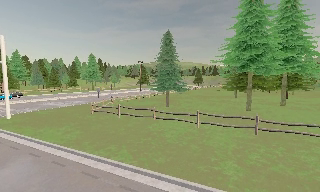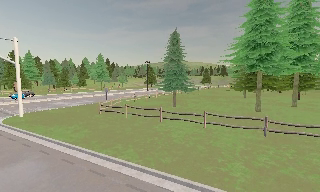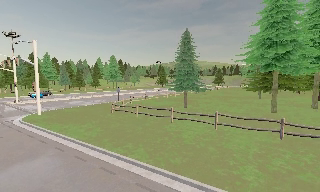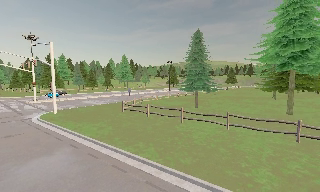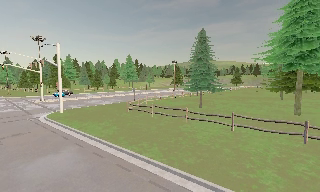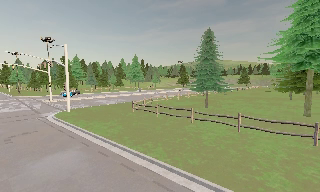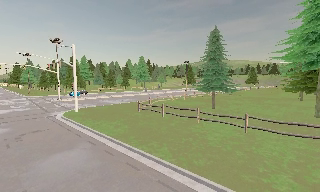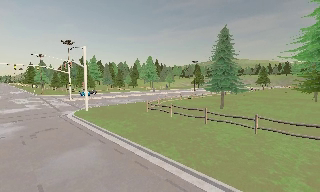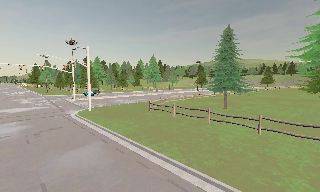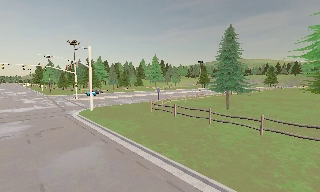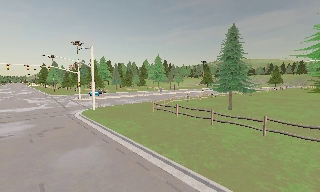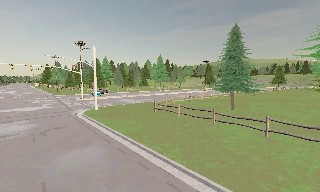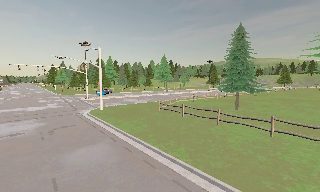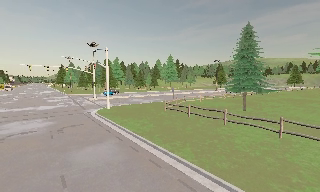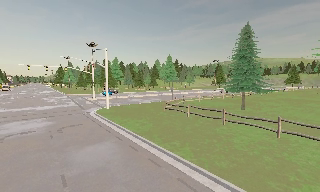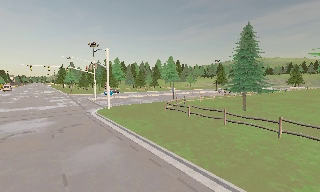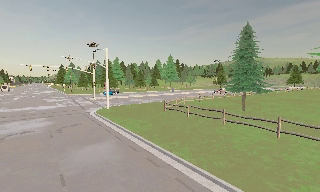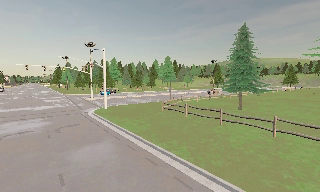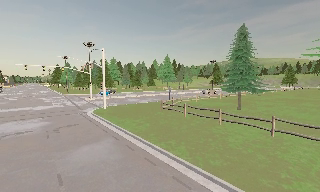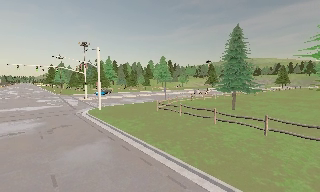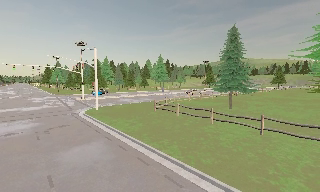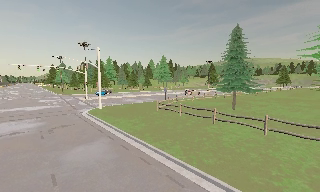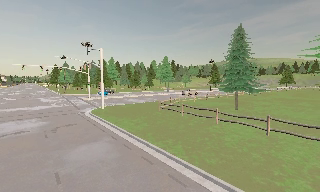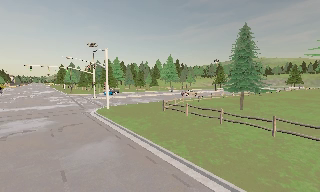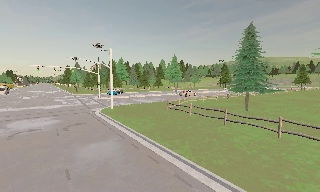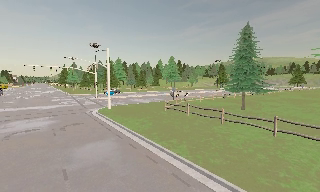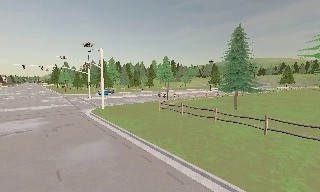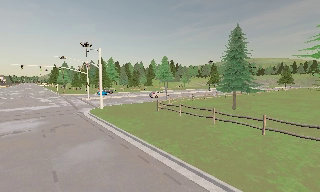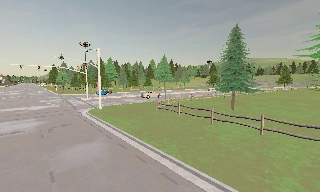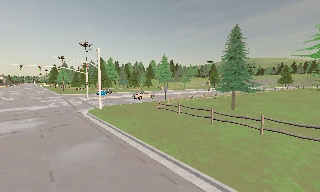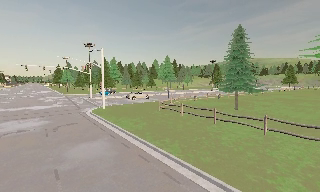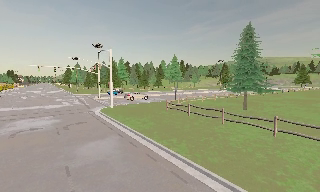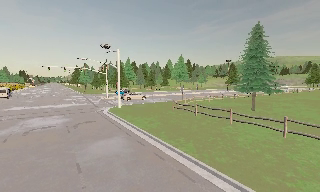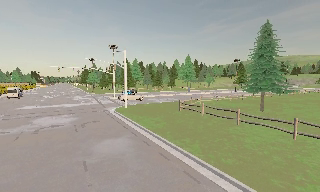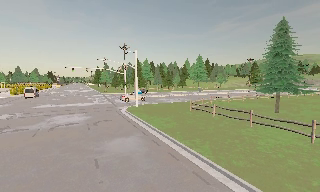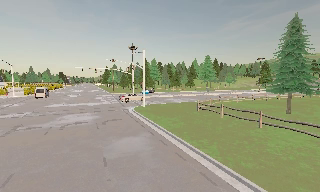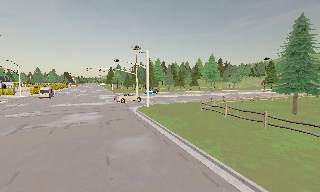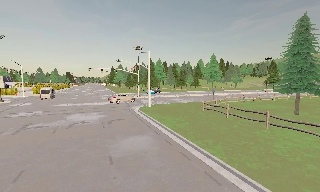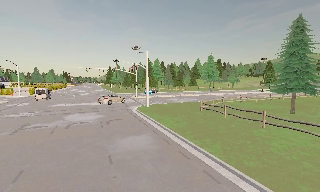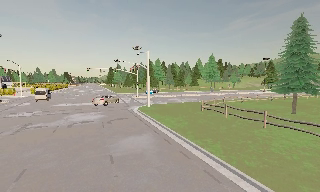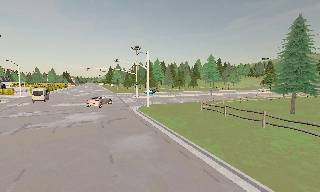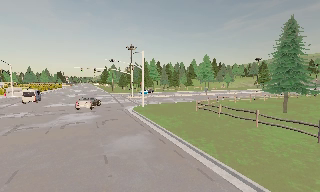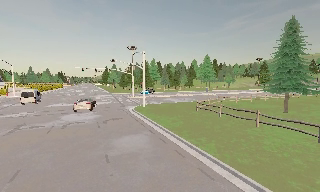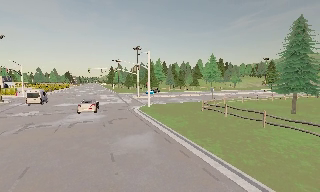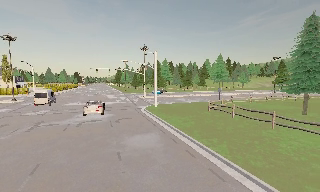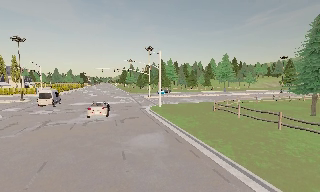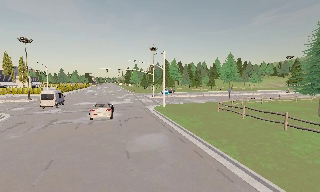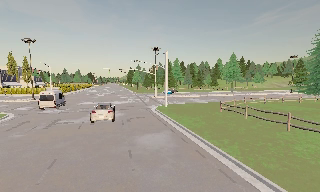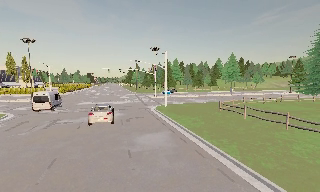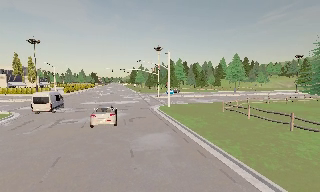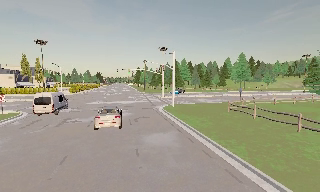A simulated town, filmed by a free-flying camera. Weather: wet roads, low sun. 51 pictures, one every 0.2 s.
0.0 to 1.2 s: The scene slides to the right, as the camera pans about 15 degrees to its left.
1.2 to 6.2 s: The camera swings to its left by about 10 degrees, and the scene slides to the right. It travels to its right and backward, about 1 m.
6.2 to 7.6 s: The camera swings to its left by about 10 degrees, and the scene slides to the right.
7.6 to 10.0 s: The camera shifts only a little, or ends up much as it began.
The film runs backward here.
